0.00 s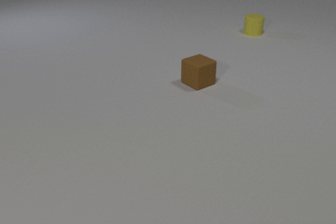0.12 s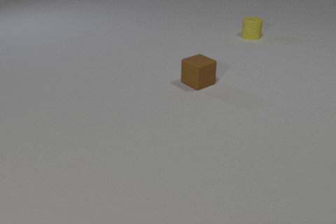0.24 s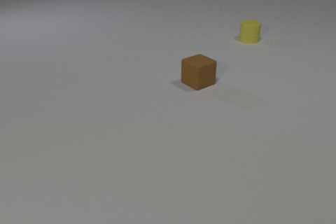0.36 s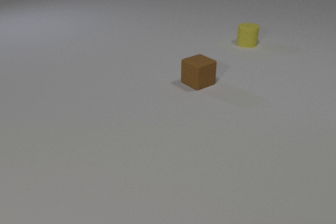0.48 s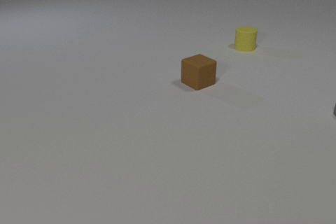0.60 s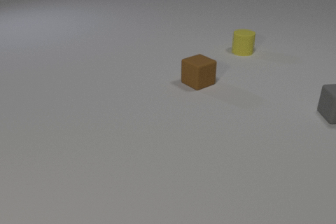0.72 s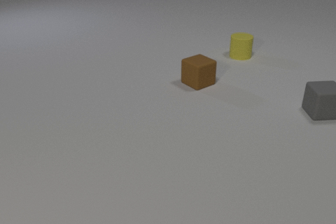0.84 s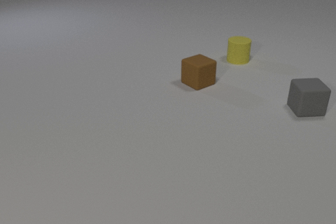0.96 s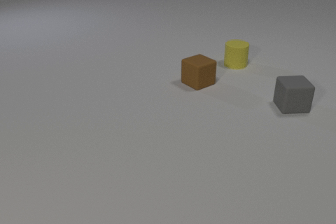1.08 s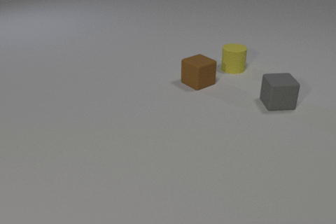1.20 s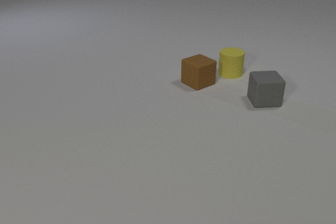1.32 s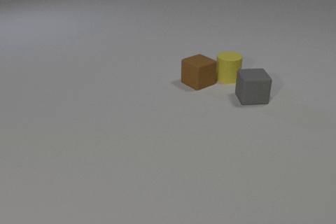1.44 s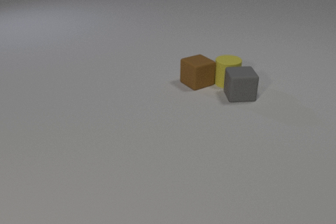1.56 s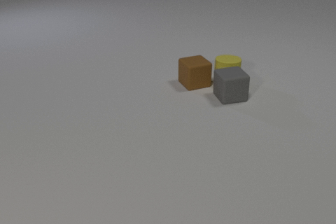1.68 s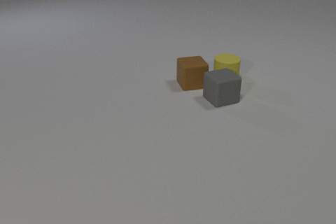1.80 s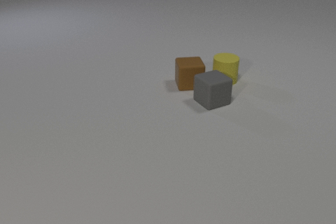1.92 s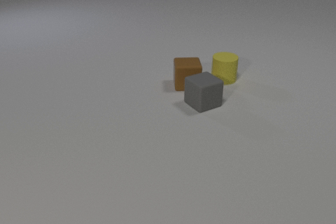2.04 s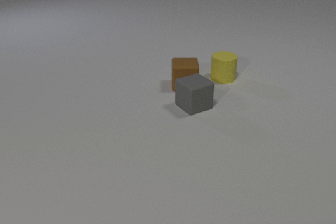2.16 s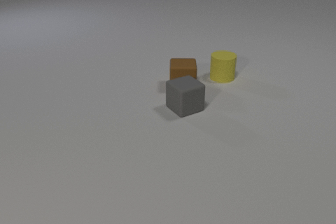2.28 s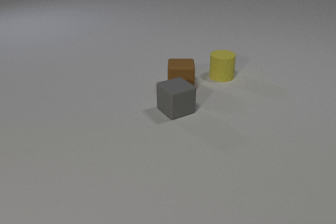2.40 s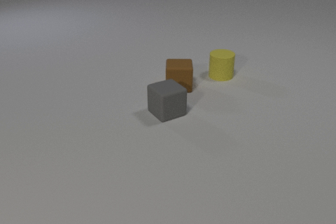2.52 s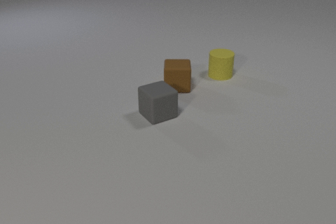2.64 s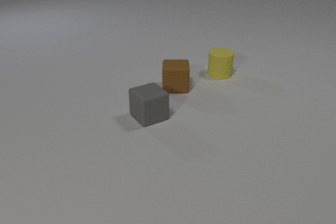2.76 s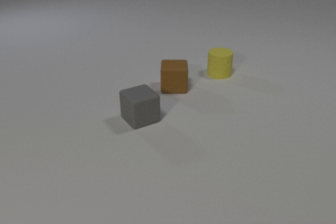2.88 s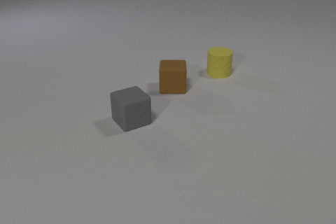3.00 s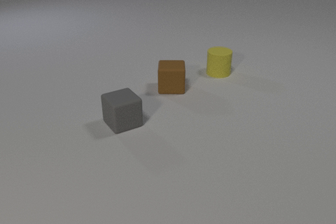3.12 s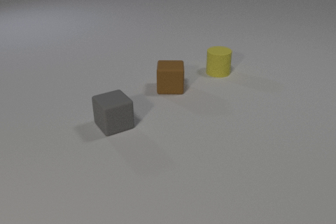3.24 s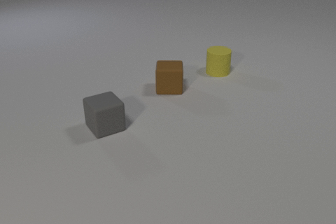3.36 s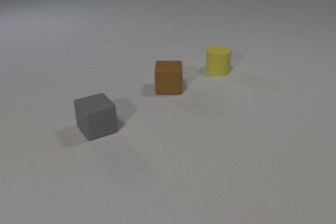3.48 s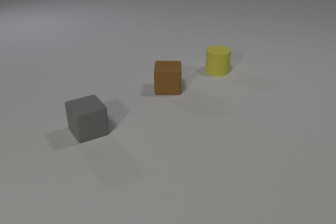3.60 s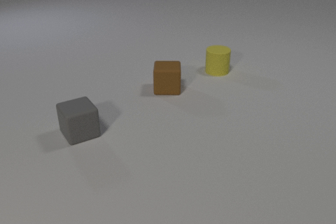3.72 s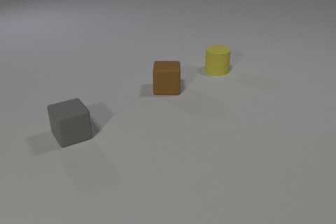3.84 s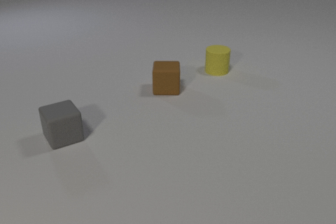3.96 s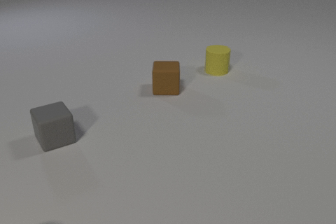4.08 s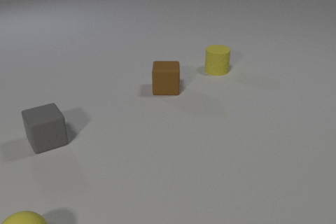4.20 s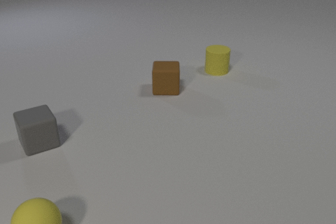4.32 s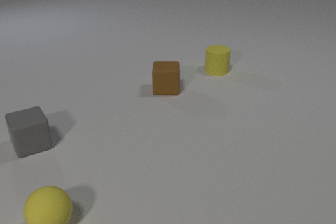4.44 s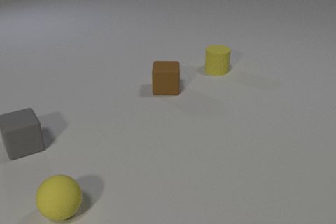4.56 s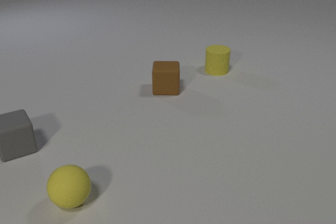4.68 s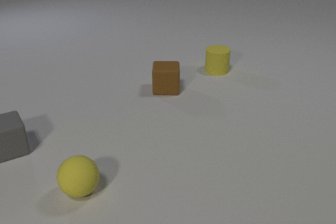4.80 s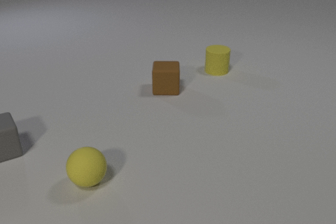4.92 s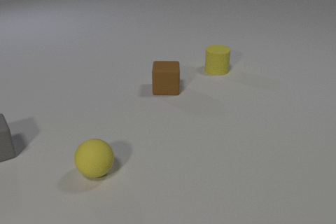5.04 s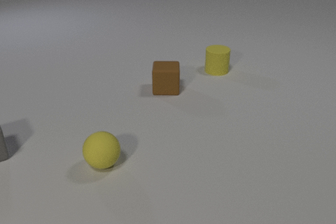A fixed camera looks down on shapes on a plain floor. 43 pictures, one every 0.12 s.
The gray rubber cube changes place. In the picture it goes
to the left.
0.00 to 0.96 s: The gray rubber cube comes in at the right edge, slides to the left. The yellow rubber cylinder slides toward the camera.
0.96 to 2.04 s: The gray rubber cube slides to the left, spins so that its near face slides to the right, counterclockwise seen from above. The yellow rubber cylinder slides toward the camera. The brown rubber cube slides to the left and toward the camera, spins clockwise seen from above by about 45 degrees, its near face sliding to the left. The yellow rubber cylinder and the brown rubber cube collide. The gray rubber cube and the yellow rubber cylinder collide.
2.04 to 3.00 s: The gray rubber cube slides to the left and toward the camera. The yellow rubber cylinder slides away from the camera. The brown rubber cube slides to the left and toward the camera.
3.00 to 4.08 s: The gray rubber cube slides to the left. The yellow rubber cylinder slides away from the camera. The brown rubber cube slides to the left. The yellow rubber sphere comes in at the bottom edge.
4.08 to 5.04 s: The gray rubber cube slides to the left. The yellow rubber sphere rolls away from the camera and to the right.
What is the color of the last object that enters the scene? yellow.
Are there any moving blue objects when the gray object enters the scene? no.
How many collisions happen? 2.
